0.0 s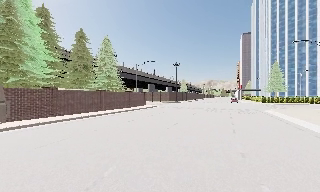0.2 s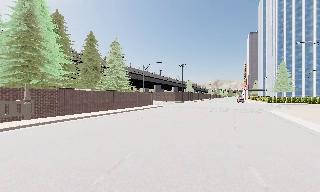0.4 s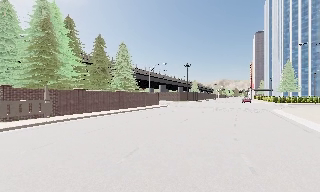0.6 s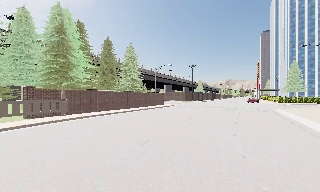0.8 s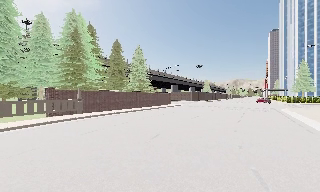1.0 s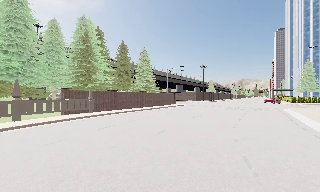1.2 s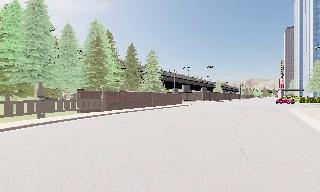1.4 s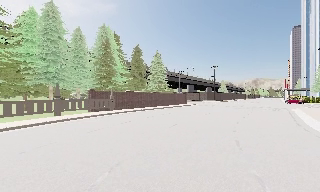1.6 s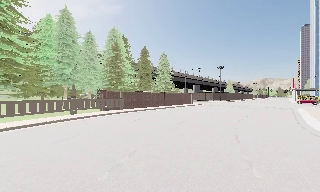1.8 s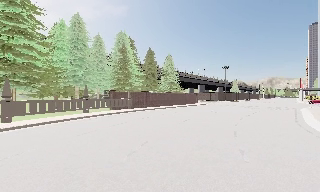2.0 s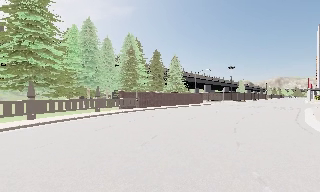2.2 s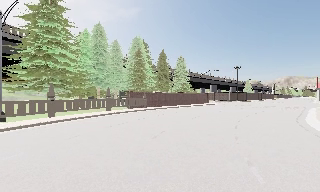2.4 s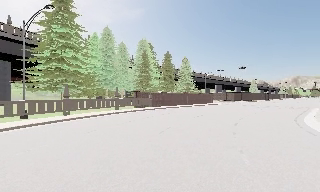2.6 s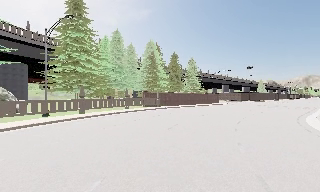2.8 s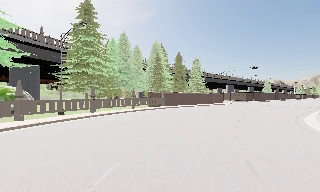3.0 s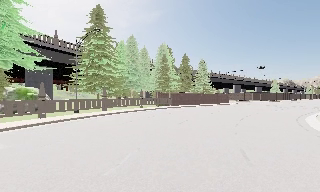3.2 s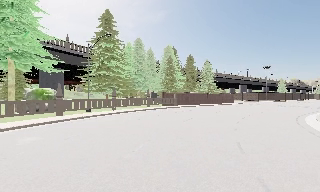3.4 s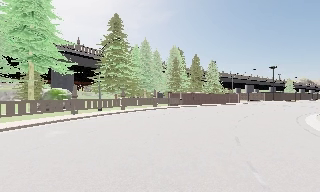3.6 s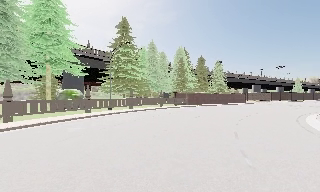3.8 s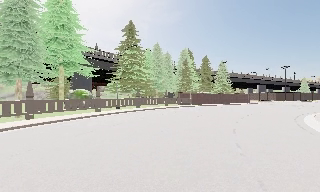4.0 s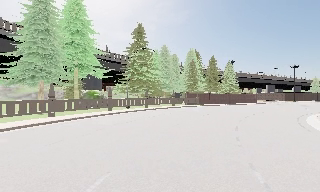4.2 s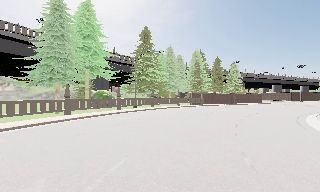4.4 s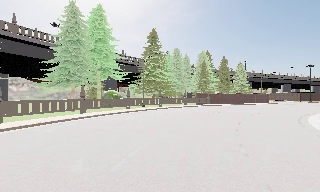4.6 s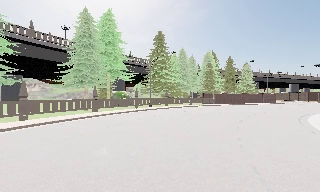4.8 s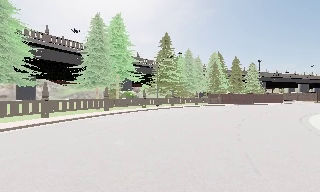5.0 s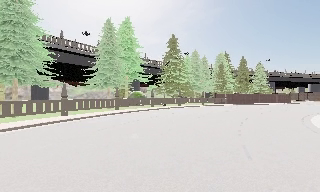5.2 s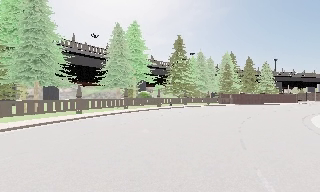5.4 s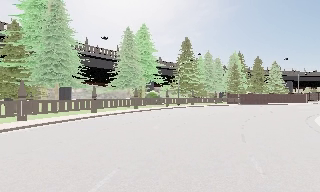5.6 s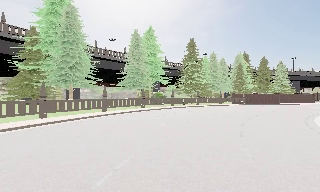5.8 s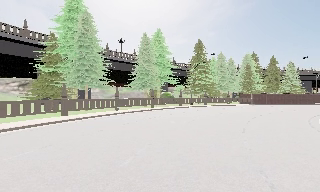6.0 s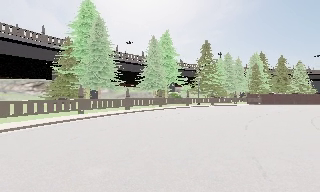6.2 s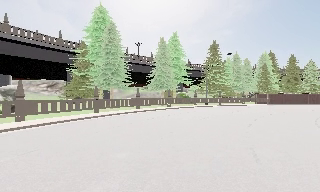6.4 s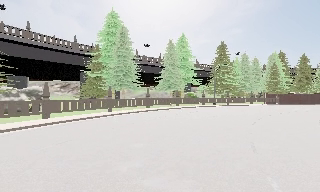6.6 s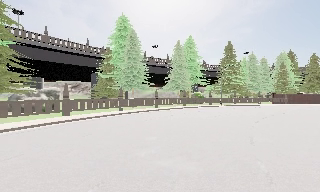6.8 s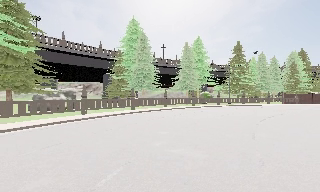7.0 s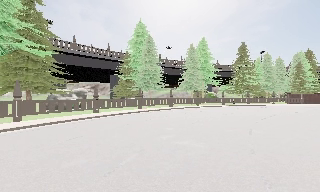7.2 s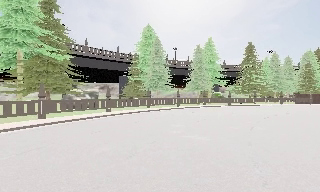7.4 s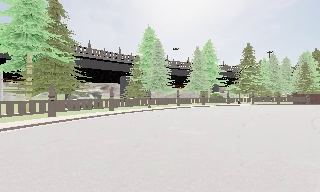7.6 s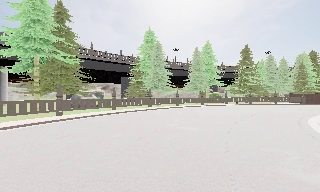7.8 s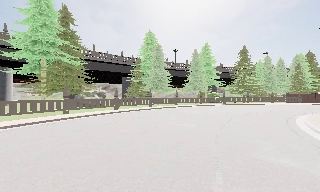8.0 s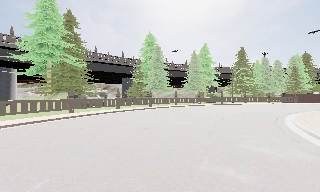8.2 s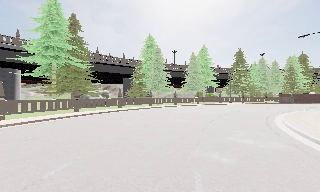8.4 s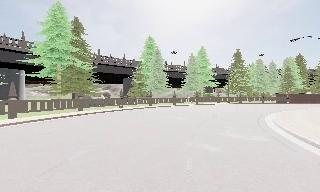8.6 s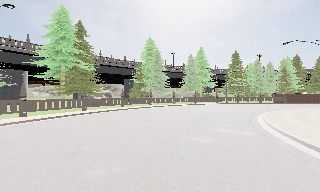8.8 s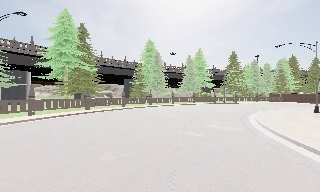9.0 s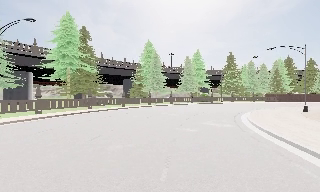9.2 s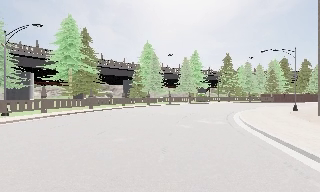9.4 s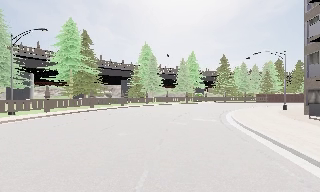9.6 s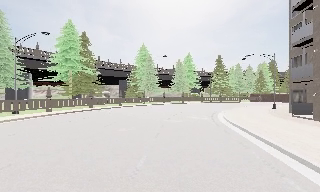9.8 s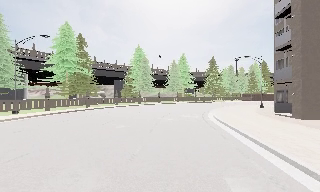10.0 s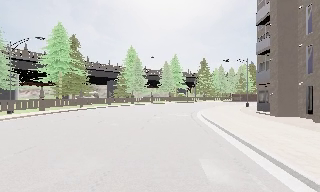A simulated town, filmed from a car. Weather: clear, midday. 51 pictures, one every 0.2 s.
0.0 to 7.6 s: The camera pans to its left, which is counterclockwise from overhead, by about 80 degrees. It travels backward, about 40 m.
7.6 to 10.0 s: The camera travels backward, about 12 m, so what stands in front gets smaller.
The film runs backward here.
